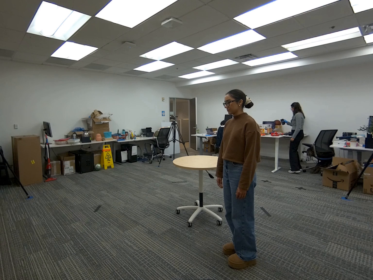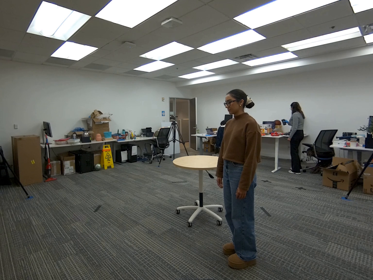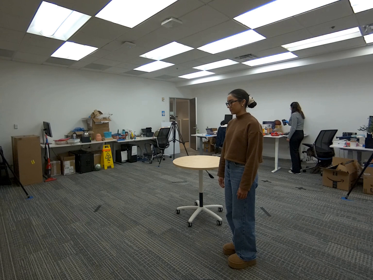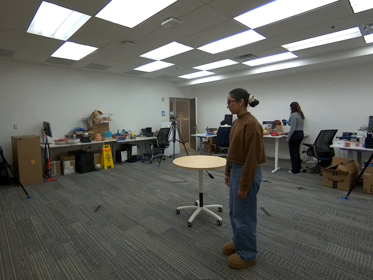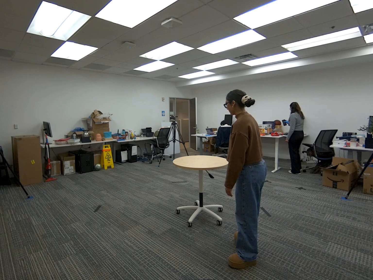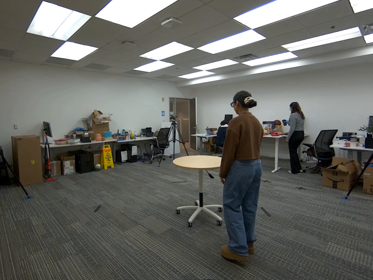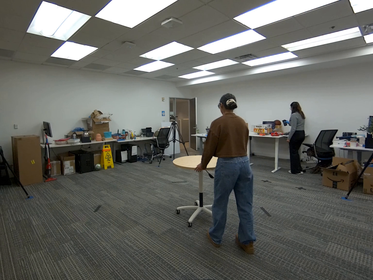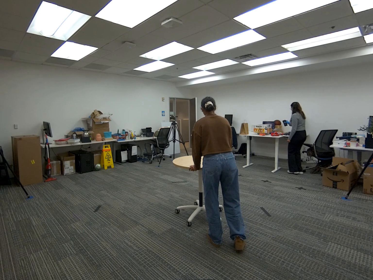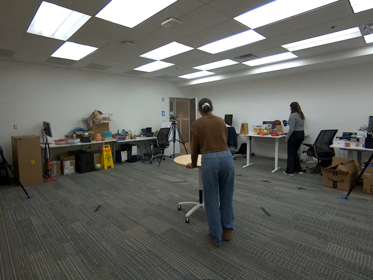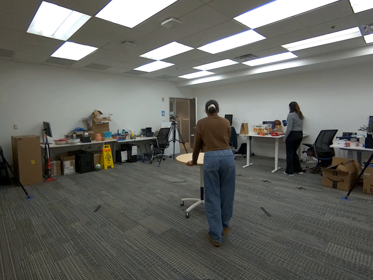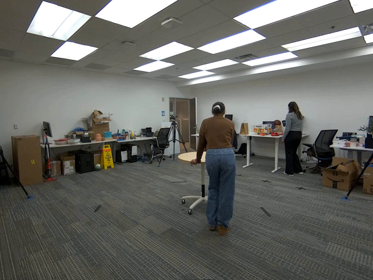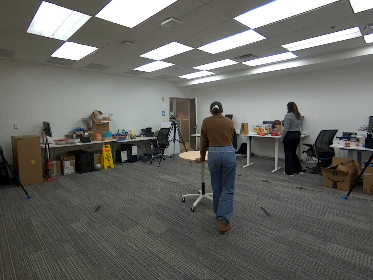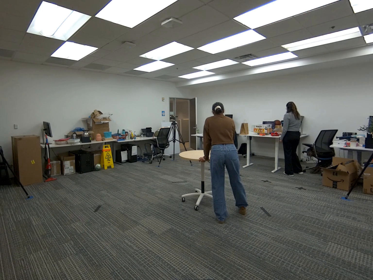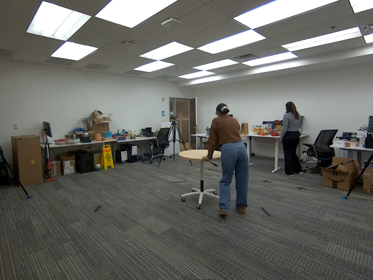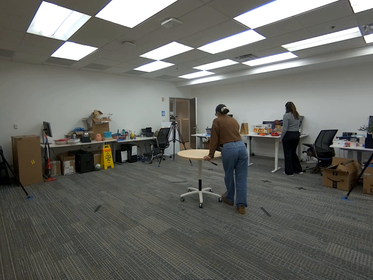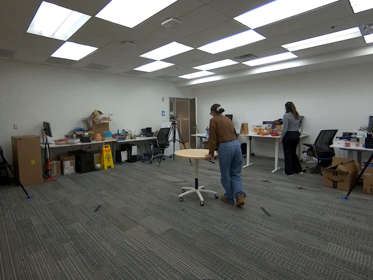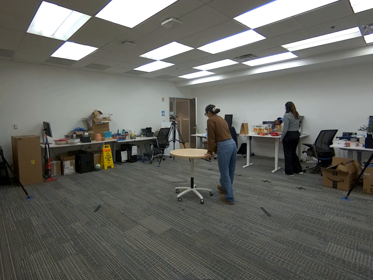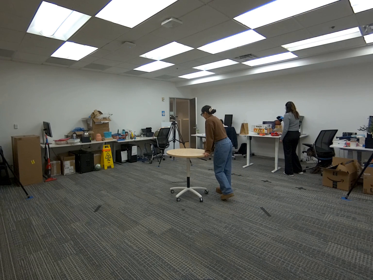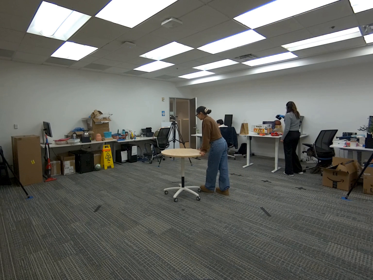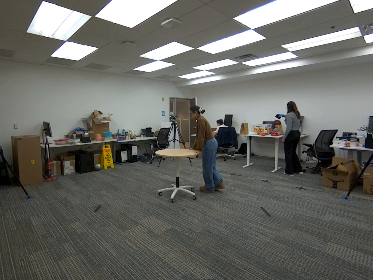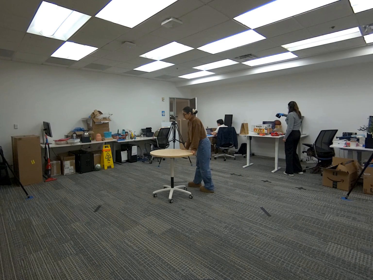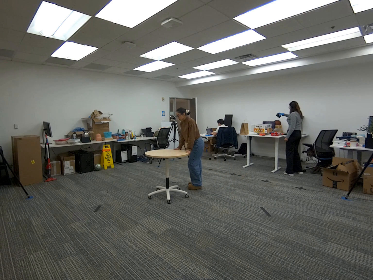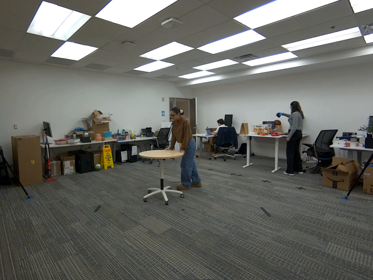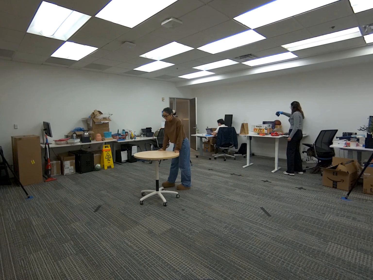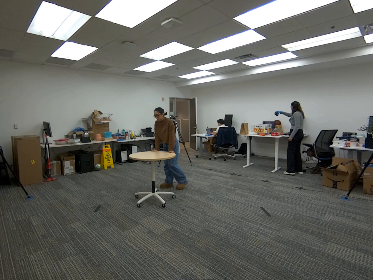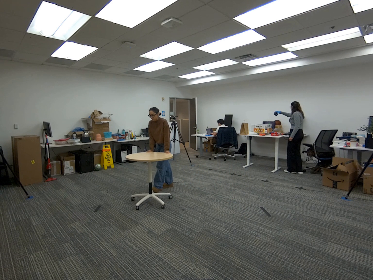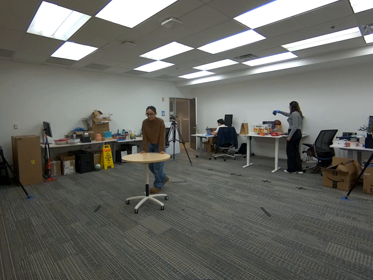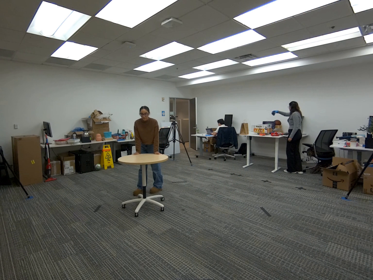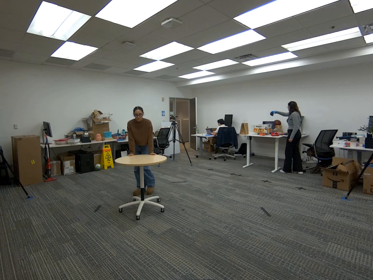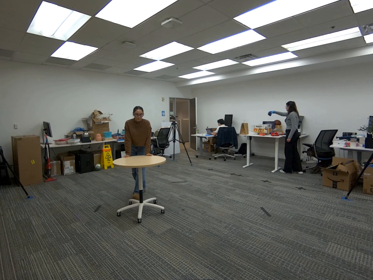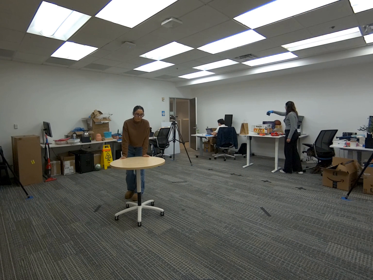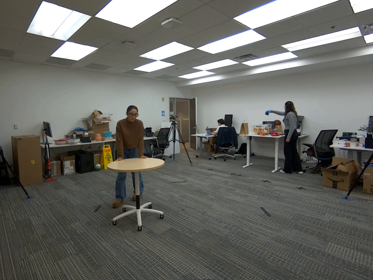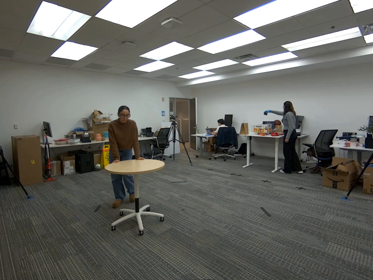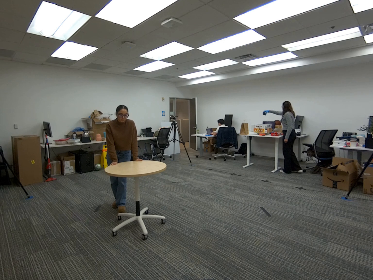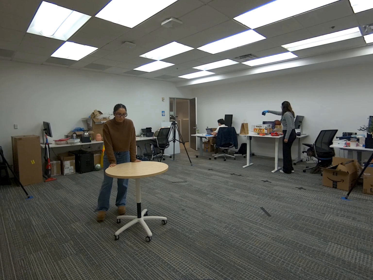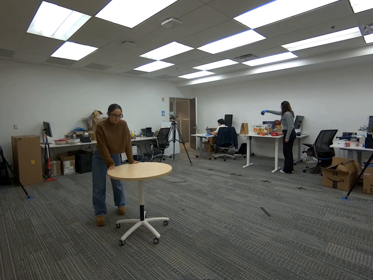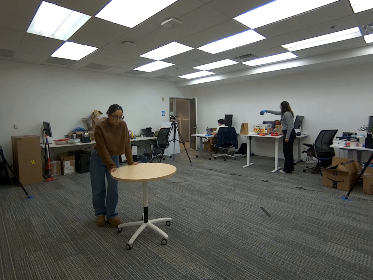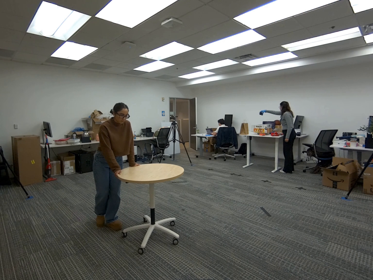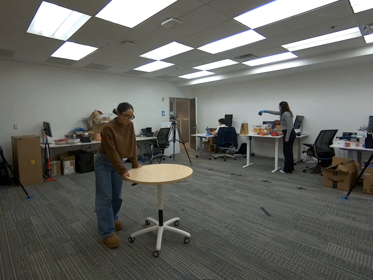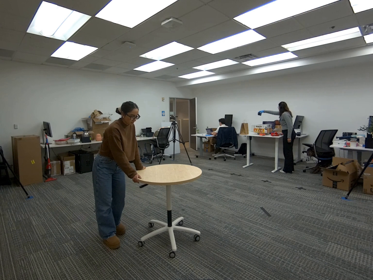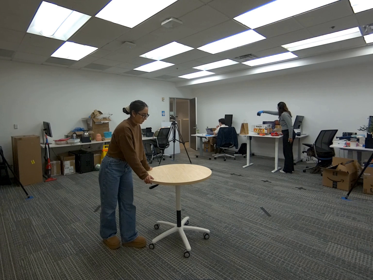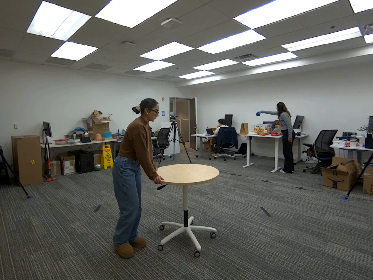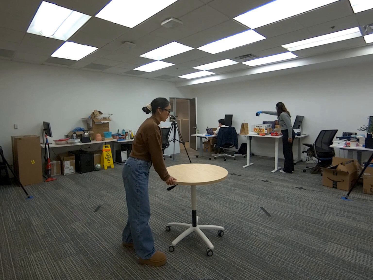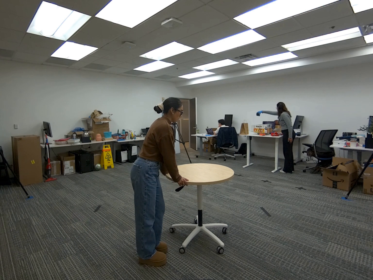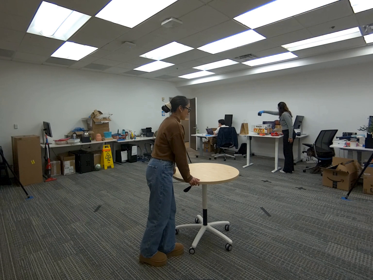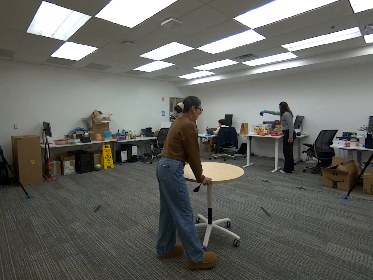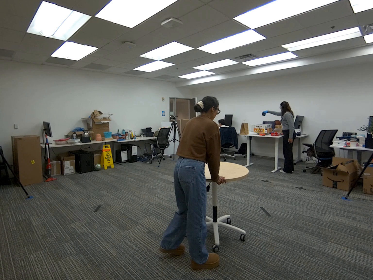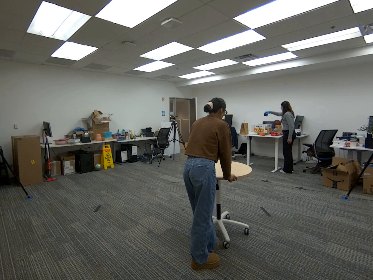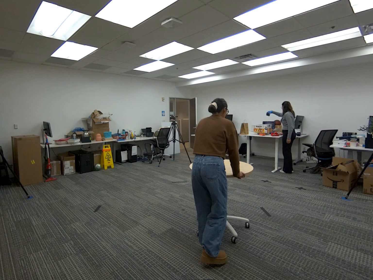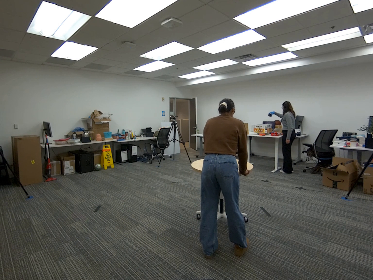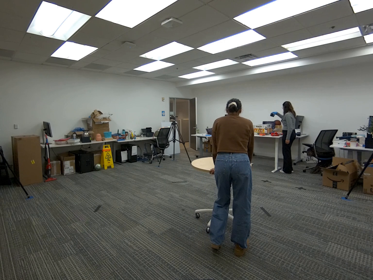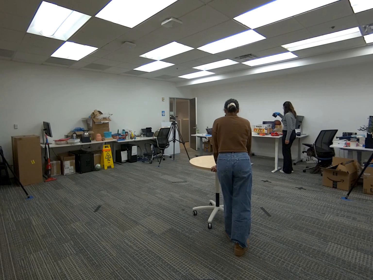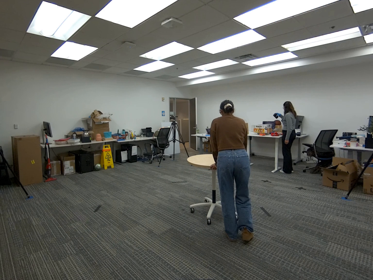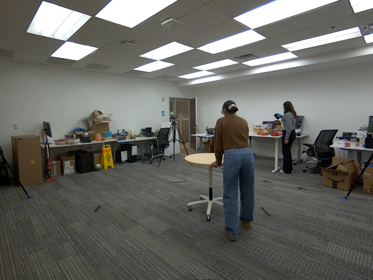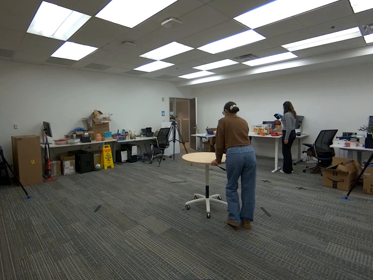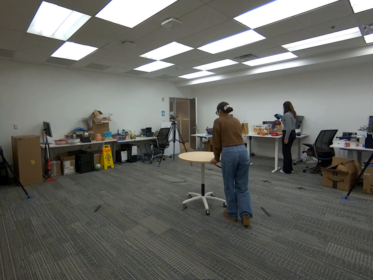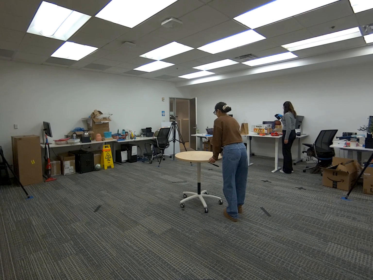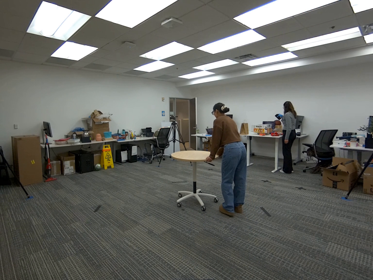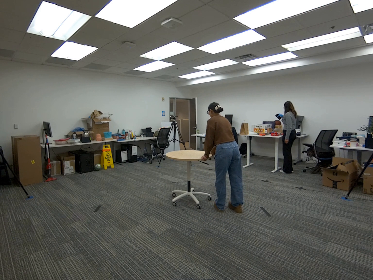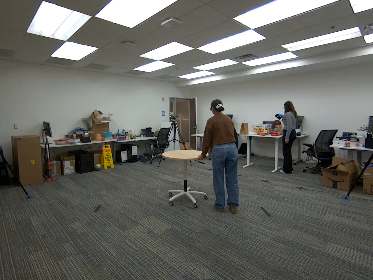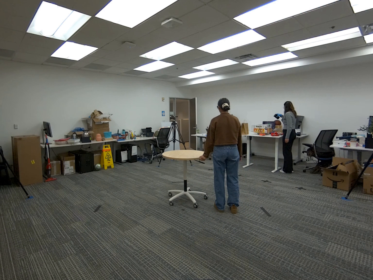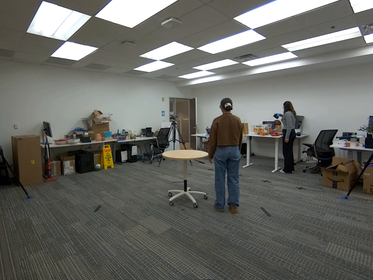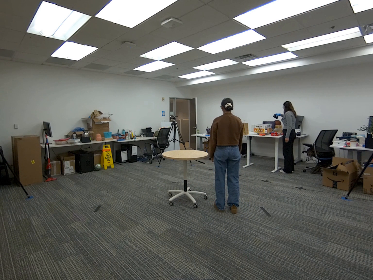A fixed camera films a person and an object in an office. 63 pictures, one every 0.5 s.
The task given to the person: Walk to the round table, use both of your hands to push the table around the bounding area.
